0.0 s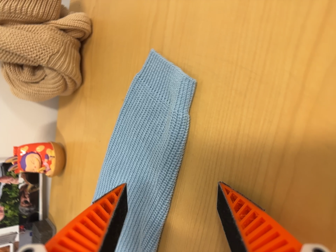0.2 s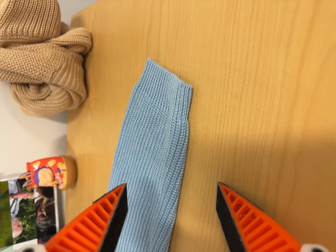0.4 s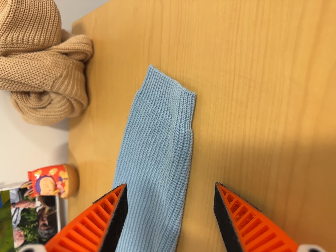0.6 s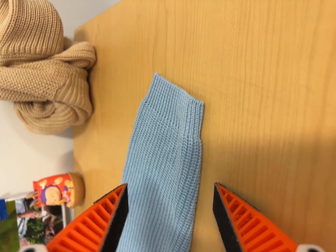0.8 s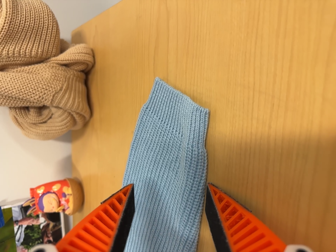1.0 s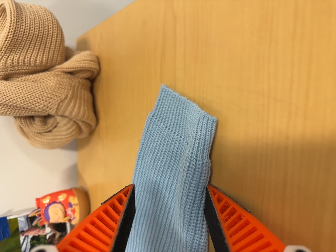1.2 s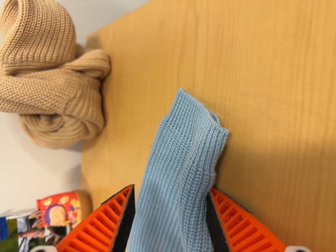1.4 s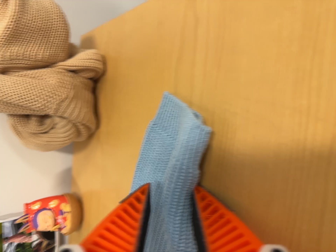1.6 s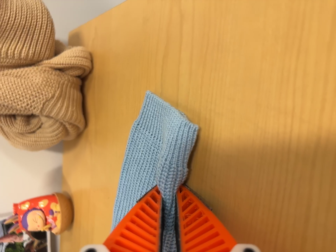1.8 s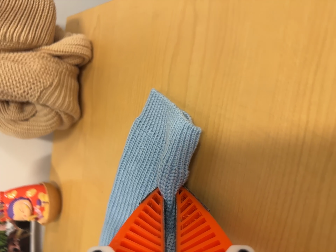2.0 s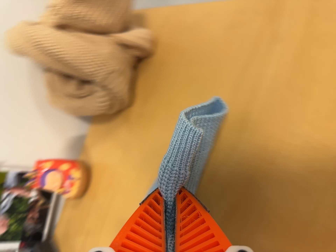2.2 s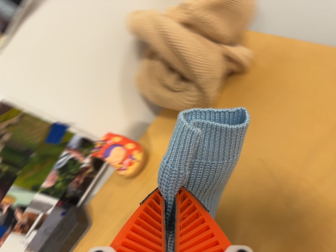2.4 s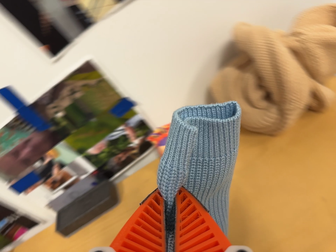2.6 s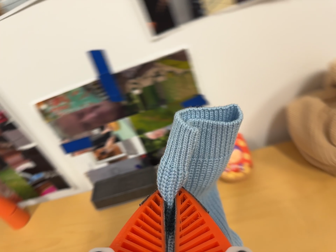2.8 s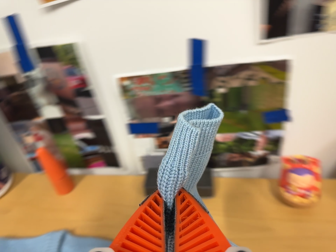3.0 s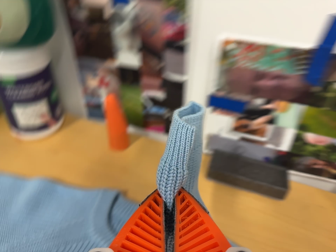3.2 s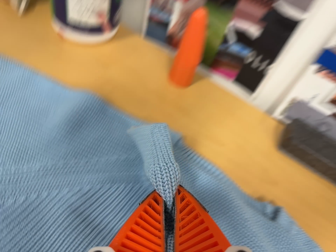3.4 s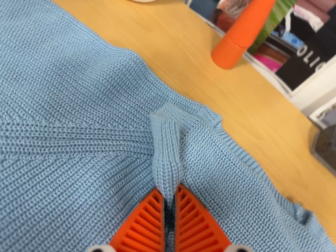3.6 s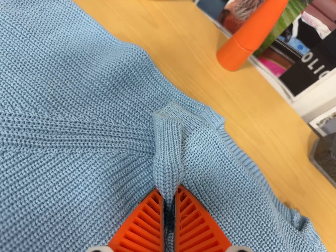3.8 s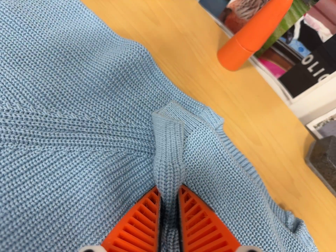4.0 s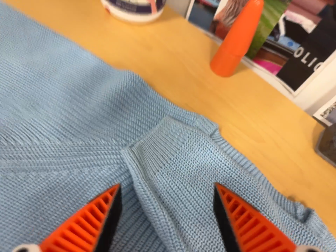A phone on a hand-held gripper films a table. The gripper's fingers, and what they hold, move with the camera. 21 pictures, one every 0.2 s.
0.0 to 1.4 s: The camera travels forward, about 8 cm, so what stands in front looms larger.
1.4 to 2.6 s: The camera travels to its left, about 36 cm, so close, fixed things drift to the right. It rolls about its line of sight by about 70 degrees, and the scene rotates clockwise.
2.6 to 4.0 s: The scene slides to the right, as the camera pans about 15 degrees to its left. It travels to its left and forward, about 36 cm, so close, fixed things drift to the right. Its aim tips toward the bottom of its view by about 20 degrees, and the scene shifts upward. It rolls about its line of sight by about 50 degrees, and the scene rotates clockwise.
The film runs forward here.
